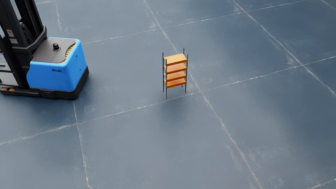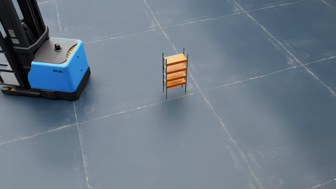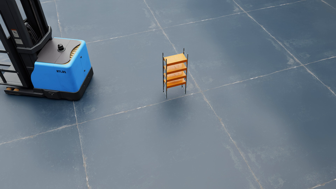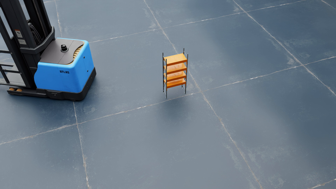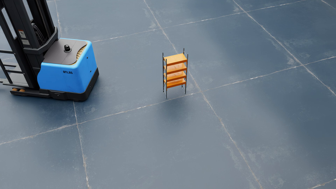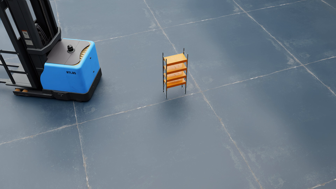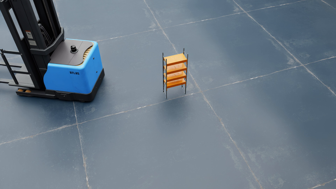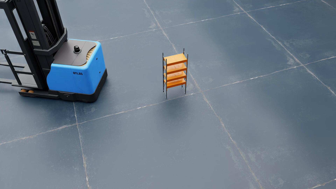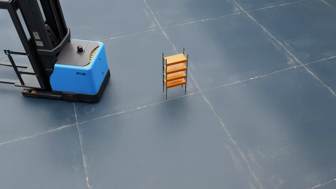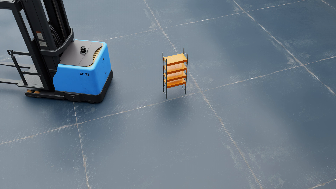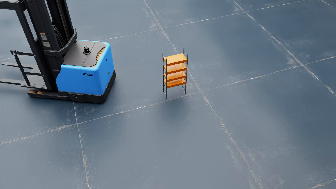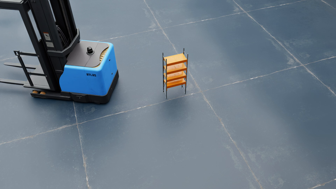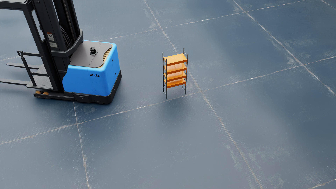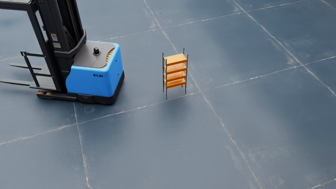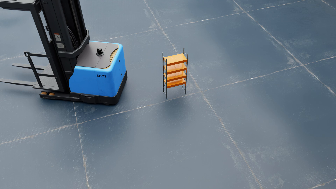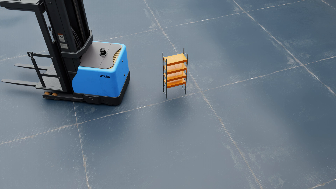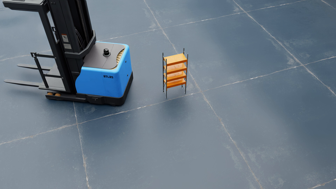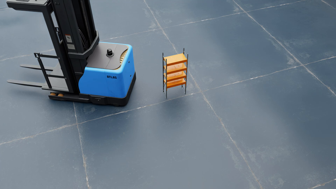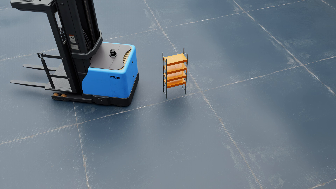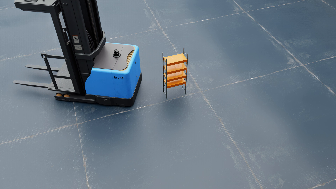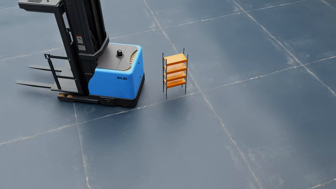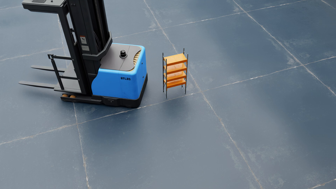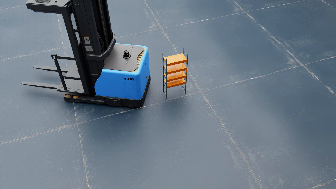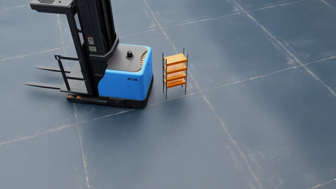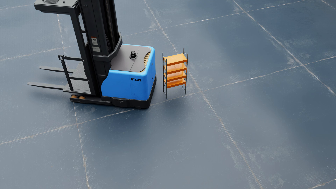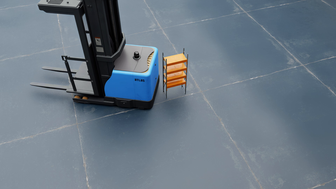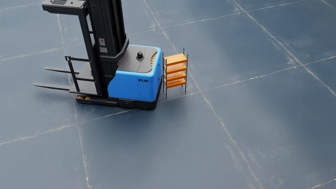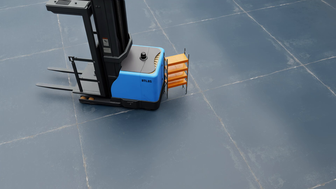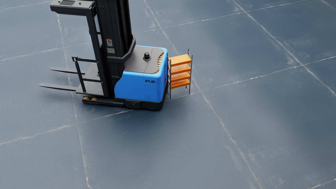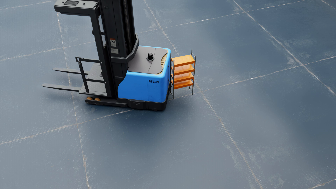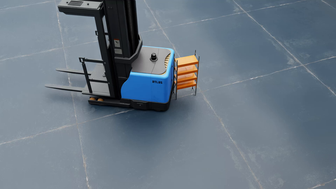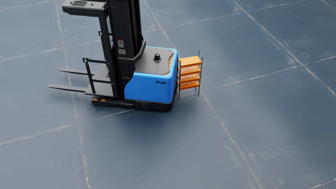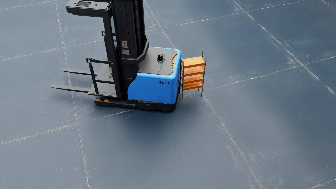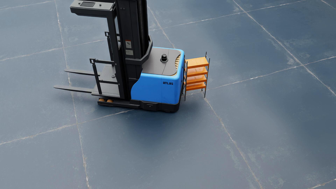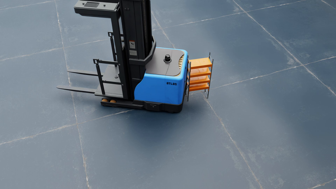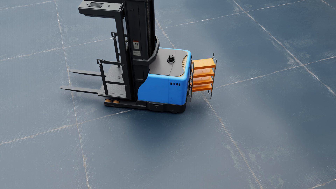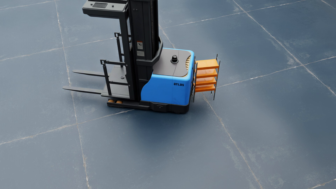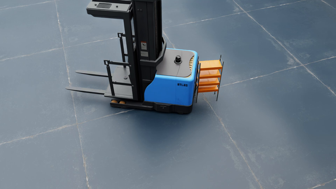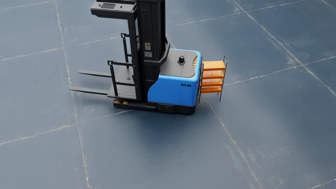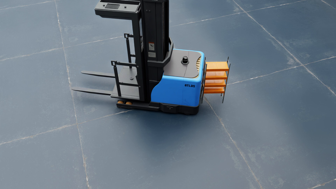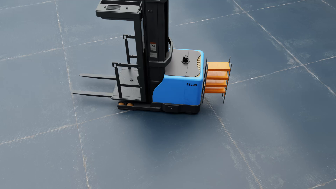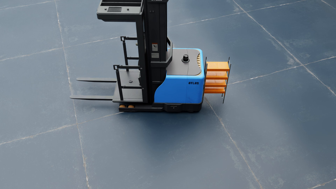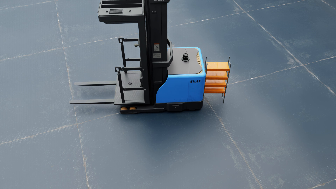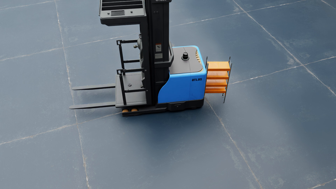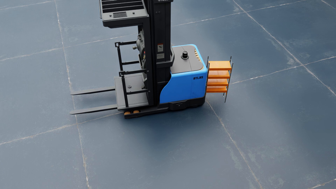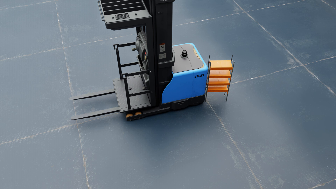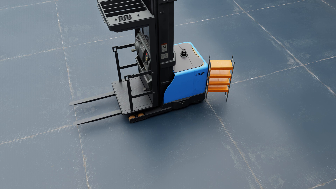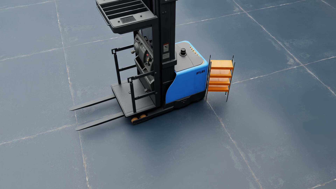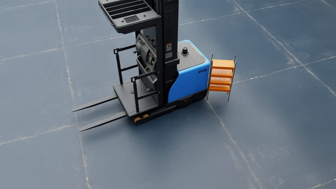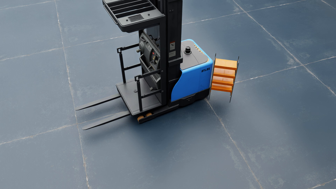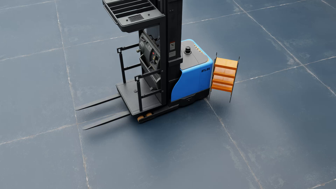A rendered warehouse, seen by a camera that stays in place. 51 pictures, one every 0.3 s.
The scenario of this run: A forklift runs into an object in its way.
